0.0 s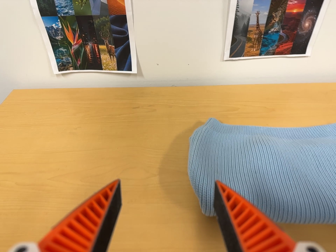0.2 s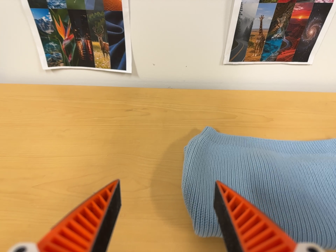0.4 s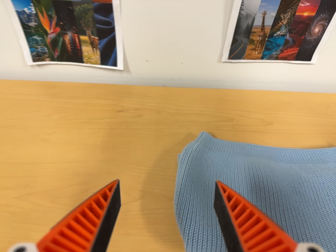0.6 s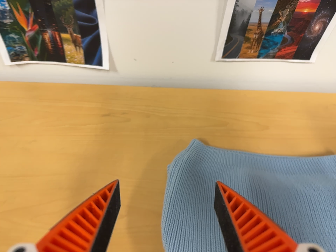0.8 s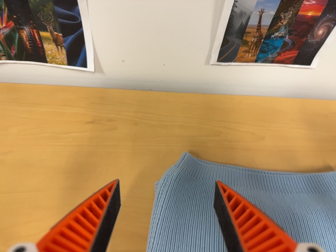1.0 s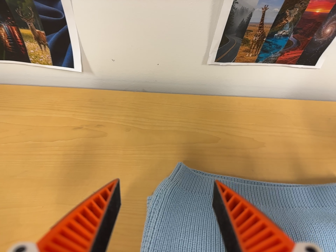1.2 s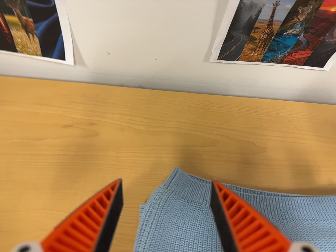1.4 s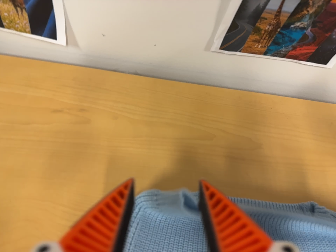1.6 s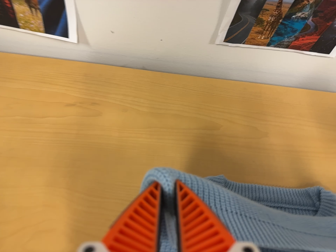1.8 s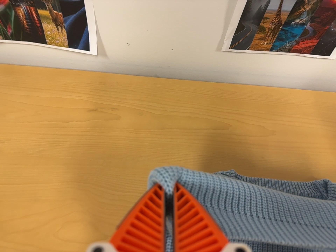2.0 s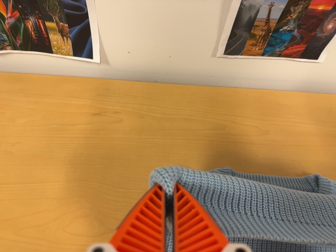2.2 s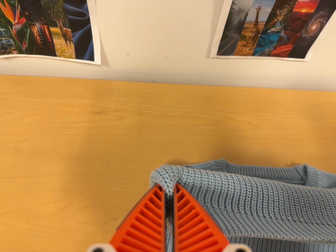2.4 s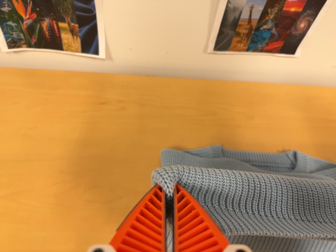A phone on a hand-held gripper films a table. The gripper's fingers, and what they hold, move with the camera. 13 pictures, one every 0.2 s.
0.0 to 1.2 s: The camera travels toward the top of its view and forward, about 26 cm. Its aim tips toward the bottom of its view by about 15 degrees.
1.2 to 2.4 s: The camera travels backward and toward the bottom of its view, about 16 cm, so what stands in front gets smaller.
The film runs backward here.
